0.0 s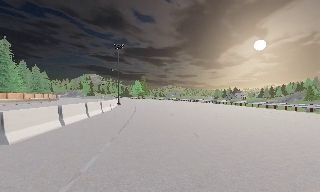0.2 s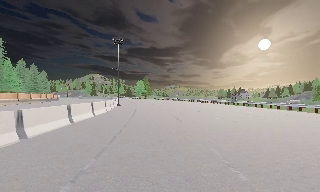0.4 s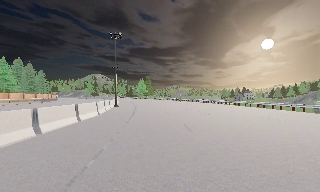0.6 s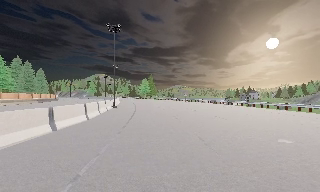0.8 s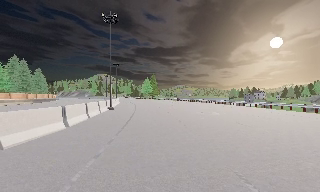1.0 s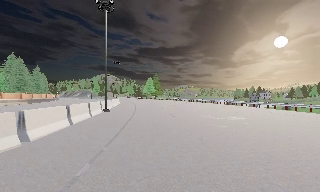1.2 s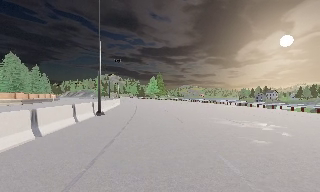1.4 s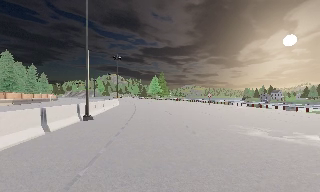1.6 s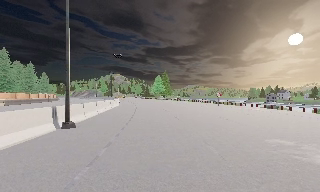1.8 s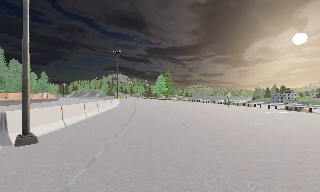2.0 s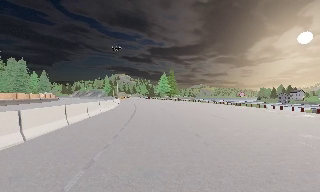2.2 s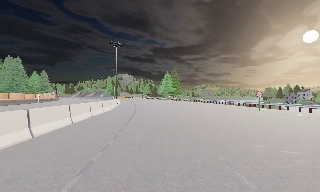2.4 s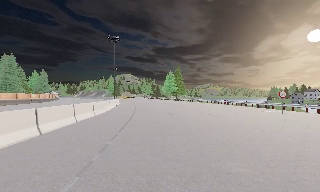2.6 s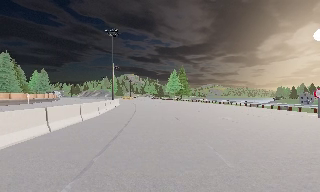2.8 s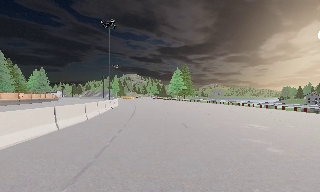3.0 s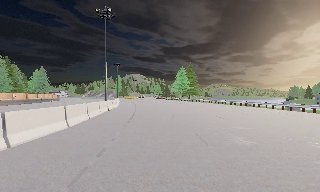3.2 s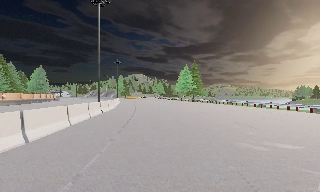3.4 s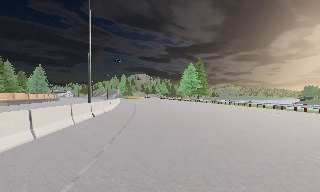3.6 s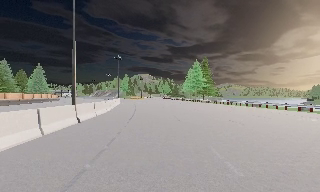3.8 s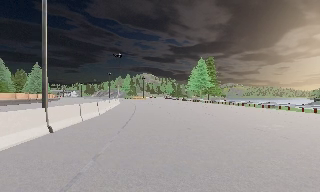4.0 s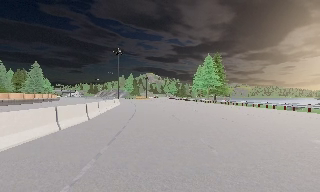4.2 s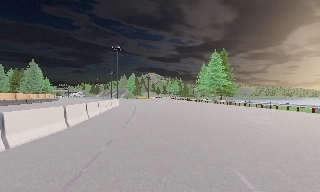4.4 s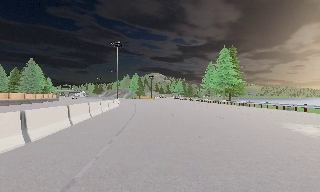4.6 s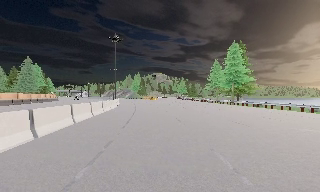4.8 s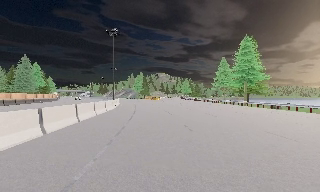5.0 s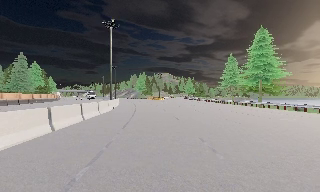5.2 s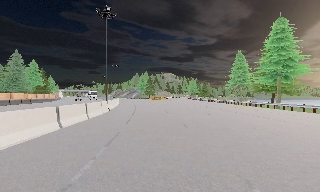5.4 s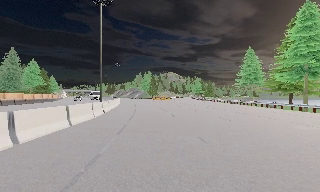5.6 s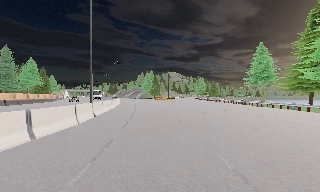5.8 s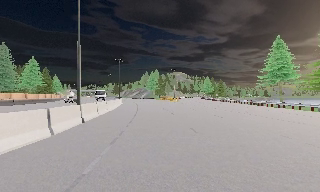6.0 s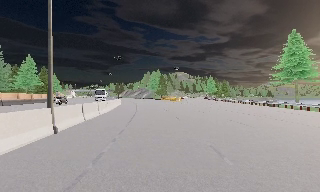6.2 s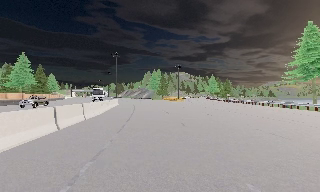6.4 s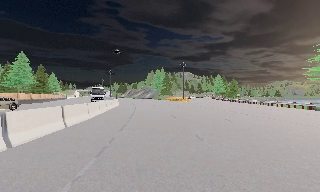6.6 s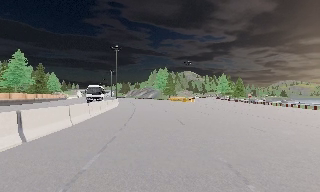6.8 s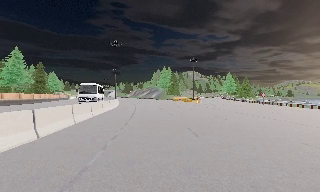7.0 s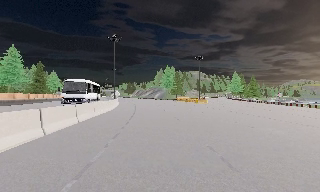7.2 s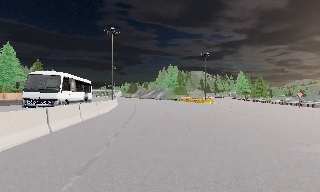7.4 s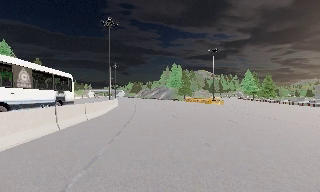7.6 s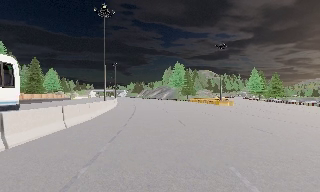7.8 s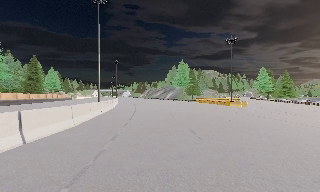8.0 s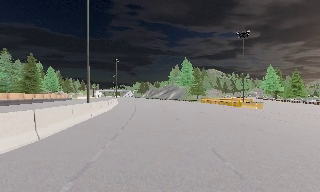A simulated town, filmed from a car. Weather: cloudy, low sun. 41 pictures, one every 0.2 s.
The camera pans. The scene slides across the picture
to the right.
The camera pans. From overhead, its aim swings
counterclockwise.
0.0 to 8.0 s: The scene slides to the right, as the camera pans about 40 degrees to its left. It travels forward, about 120 m.
The film runs forward here.
